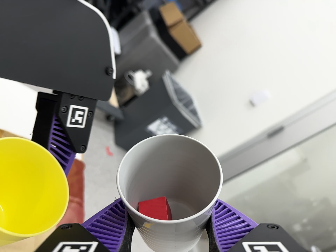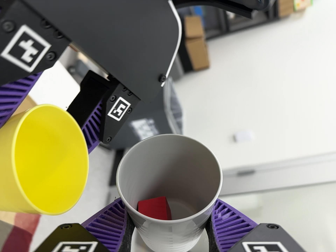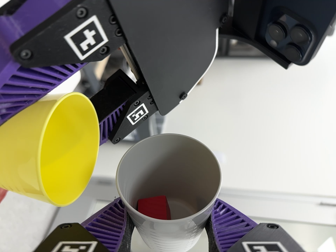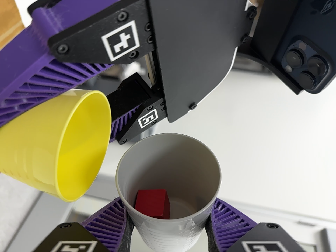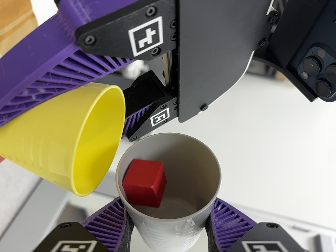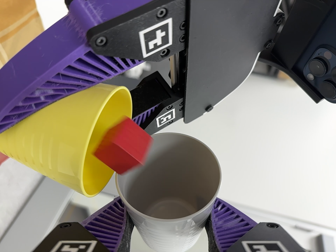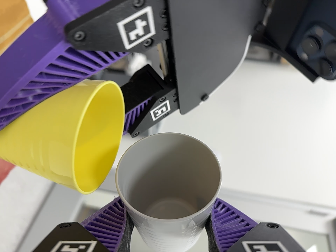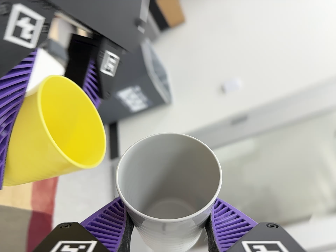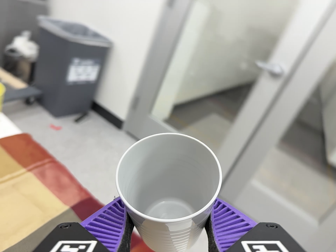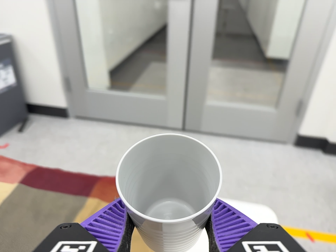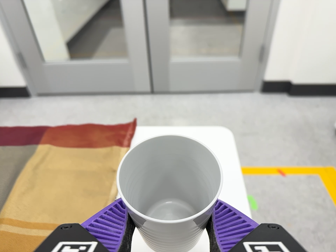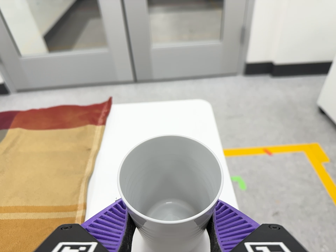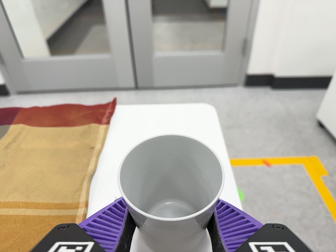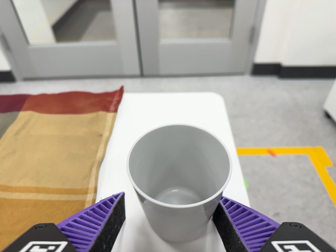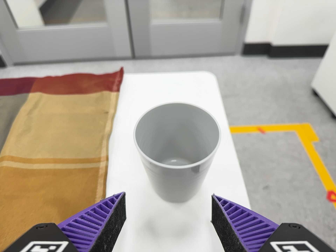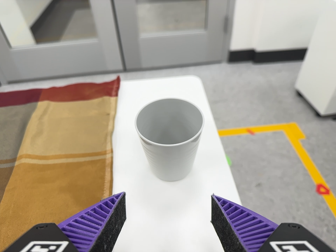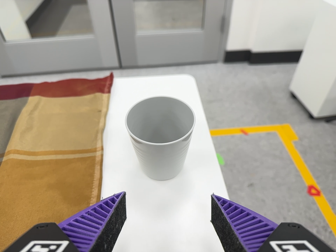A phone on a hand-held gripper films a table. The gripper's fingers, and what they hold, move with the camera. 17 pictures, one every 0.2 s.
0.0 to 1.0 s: The camera pans to its right by about 15 degrees. It travels to its left, about 12 cm. It rolls about its line of sight by about 45 degrees, and the scene rotates clockwise.
1.0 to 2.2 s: The camera travels to its right and toward the bottom of its view, about 34 cm, so close, fixed things drift to the left. Its aim tips toward the bottom of its view by about 40 degrees, and the scene shifts upward. It rolls about its line of sight by about 125 degrees, and the scene rotates counterclockwise.
2.2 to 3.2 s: The camera travels backward and toward the bottom of its view, about 9 cm, so what stands in front gets smaller.
The film runs forward here.
